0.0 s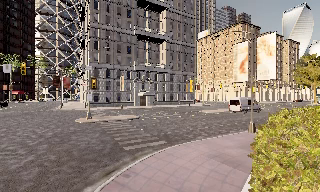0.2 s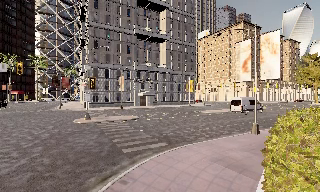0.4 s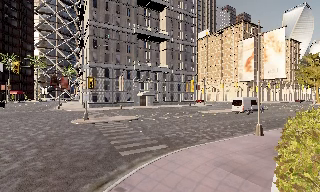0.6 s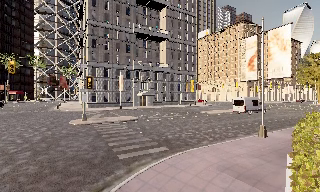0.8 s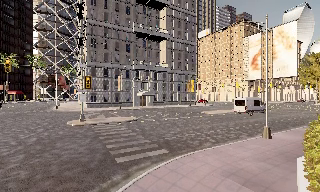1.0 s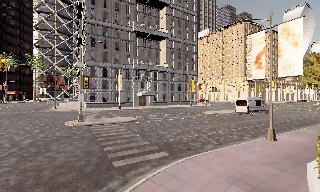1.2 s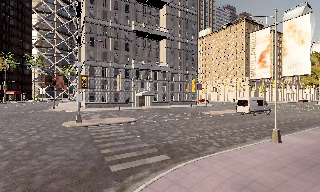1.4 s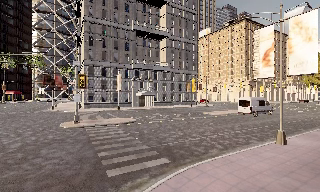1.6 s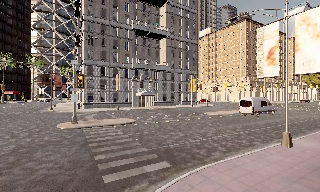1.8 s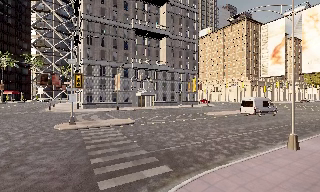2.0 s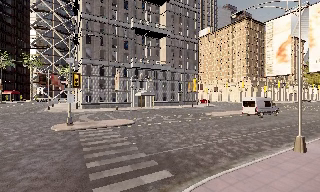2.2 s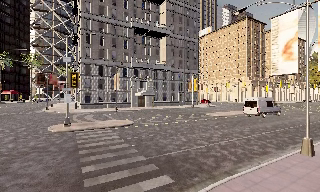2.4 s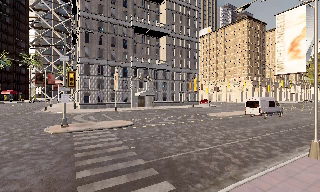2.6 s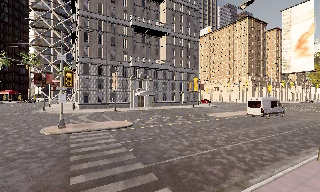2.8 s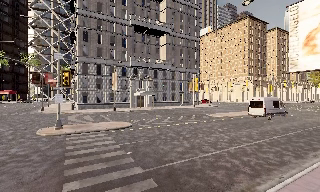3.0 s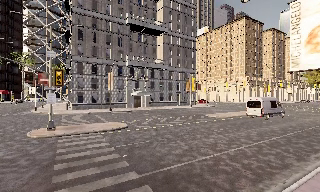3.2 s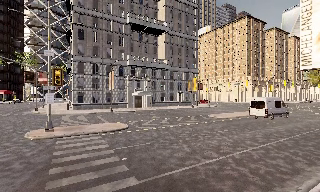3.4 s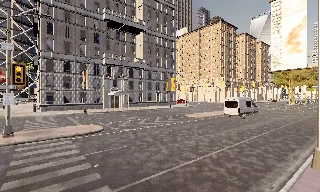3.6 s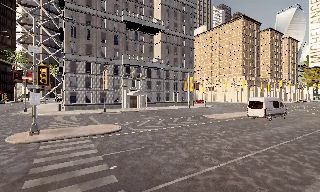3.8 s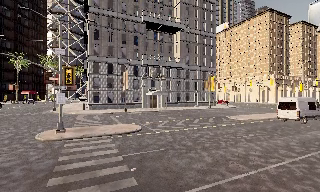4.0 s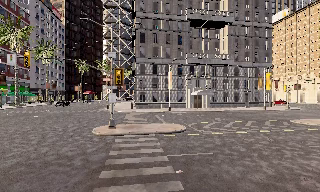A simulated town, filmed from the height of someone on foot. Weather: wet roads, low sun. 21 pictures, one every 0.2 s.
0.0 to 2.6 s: The camera travels forward, about 5 m, so what stands in front looms larger.
2.6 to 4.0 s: The scene slides to the right, as the camera pans about 20 degrees to its left. It travels forward, about 2.5 m, so what stands in front looms larger.
The film runs forward here.
